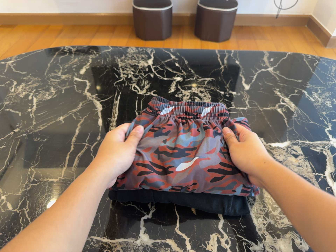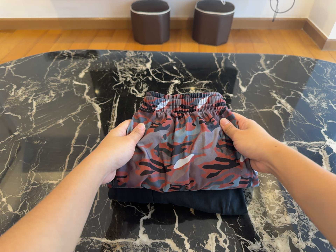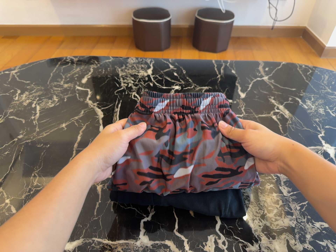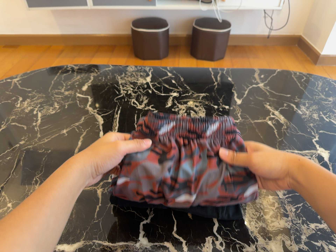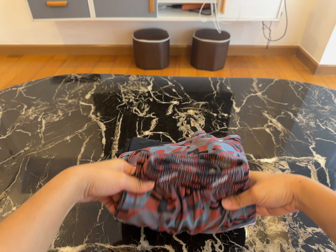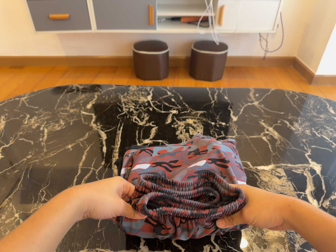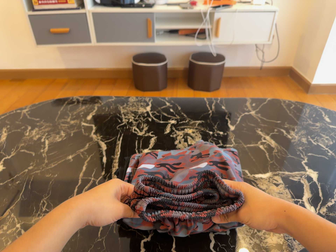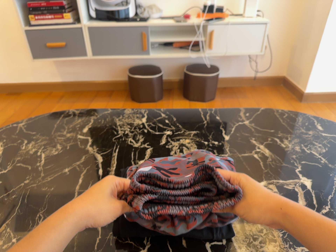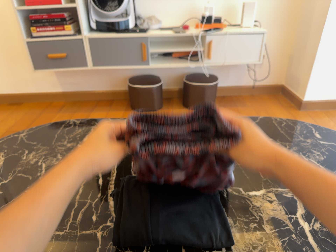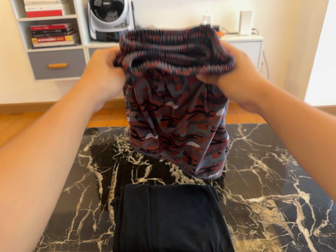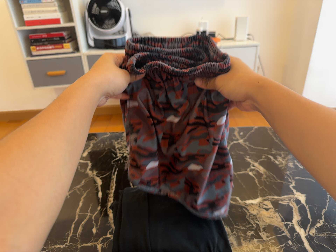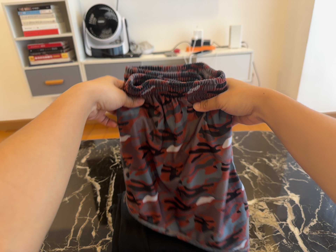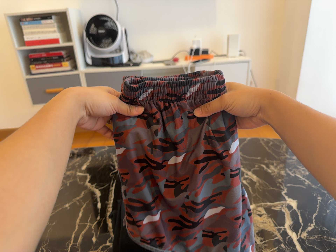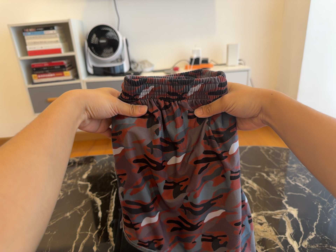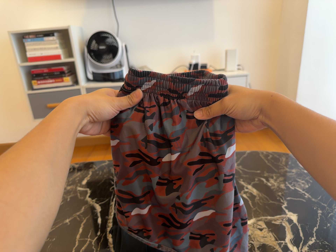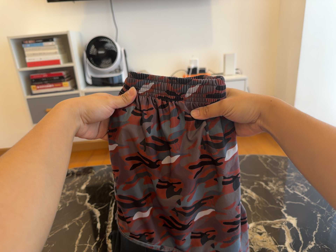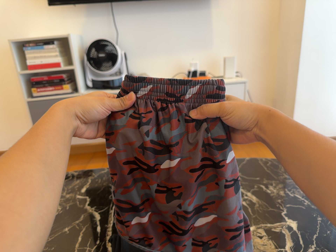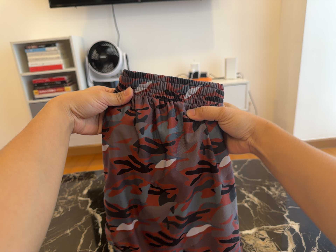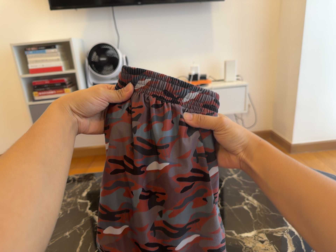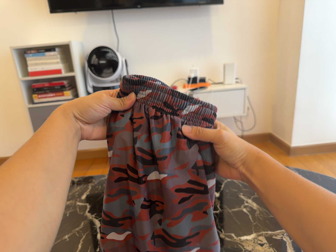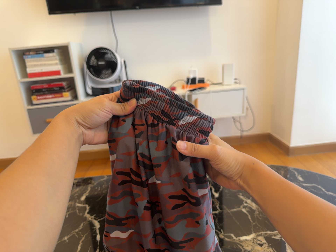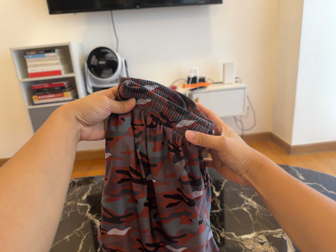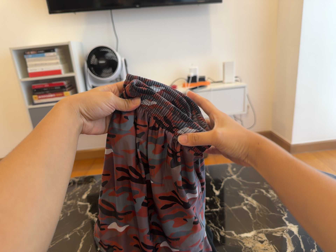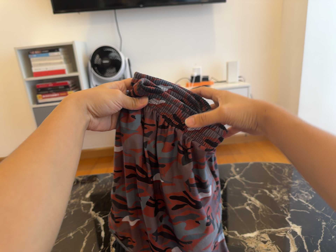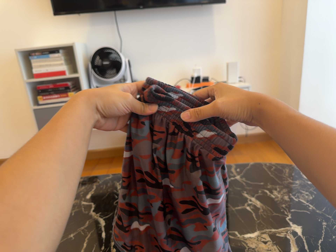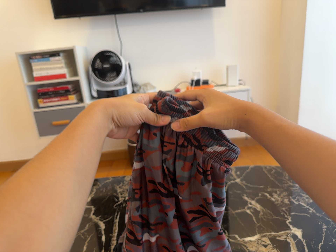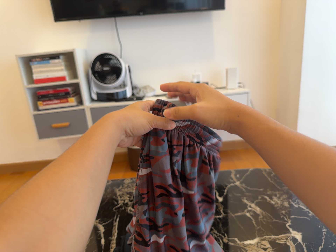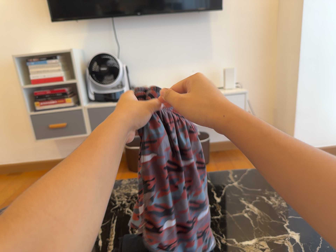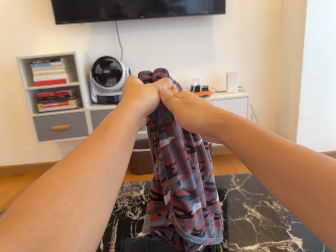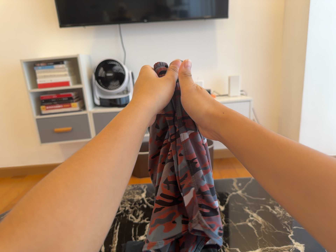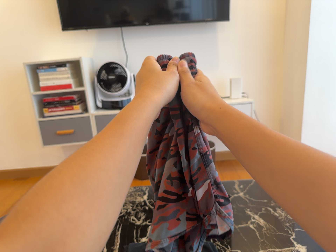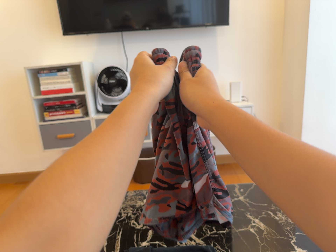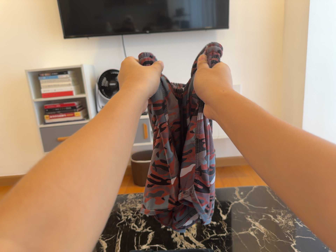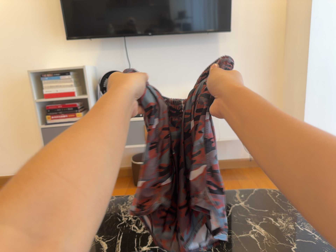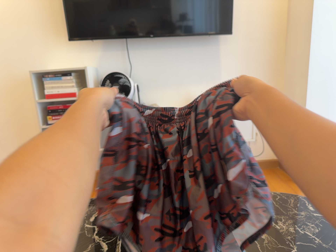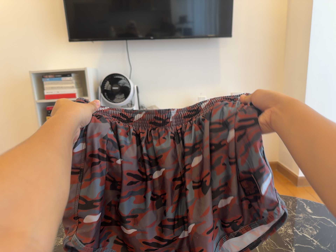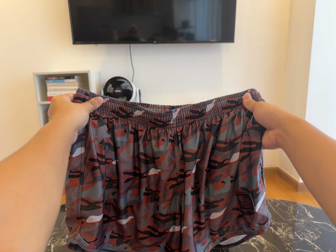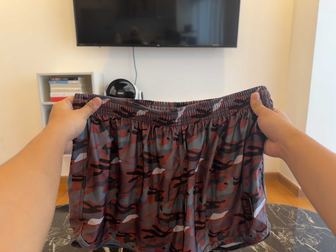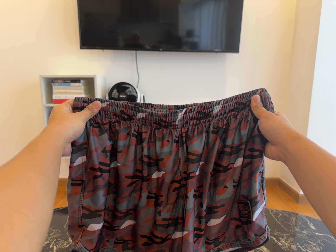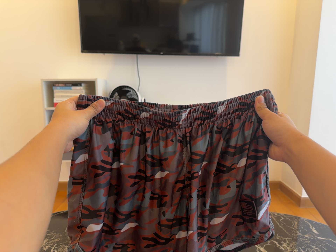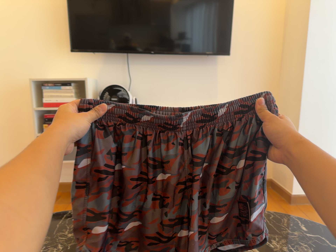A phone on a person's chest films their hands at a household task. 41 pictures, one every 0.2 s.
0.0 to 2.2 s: The camera travels backward, about 14 cm, so what stands in front gets smaller. Its aim tips toward the top of its view by about 20 degrees, and the scene shifts downward.
2.2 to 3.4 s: The camera shifts only a little, or ends up much as it began.
3.4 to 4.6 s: The camera keeps its place and its aim.
4.6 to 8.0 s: The camera's aim tips toward the top of its view by about 10 degrees, and the scene shifts downward.
The film runs backward here.
